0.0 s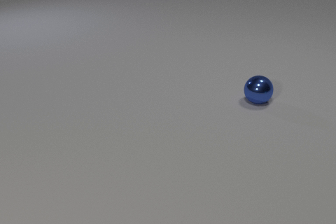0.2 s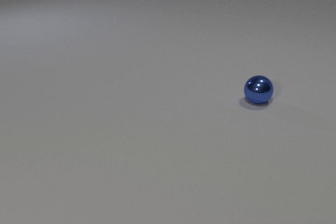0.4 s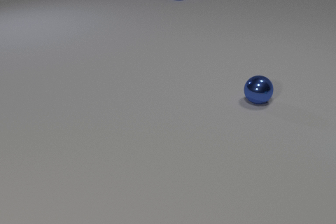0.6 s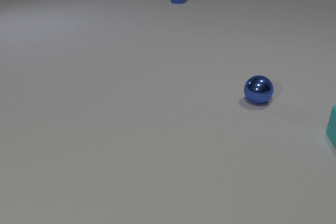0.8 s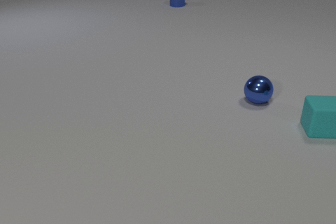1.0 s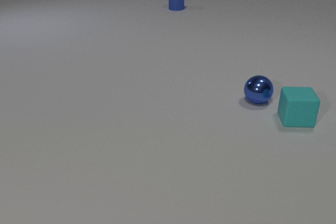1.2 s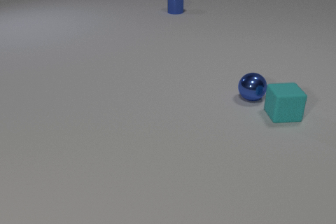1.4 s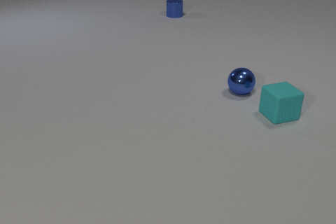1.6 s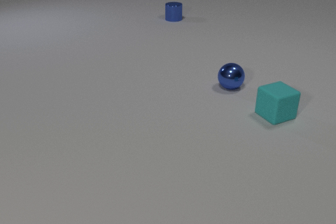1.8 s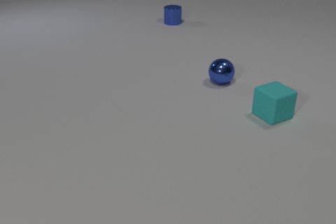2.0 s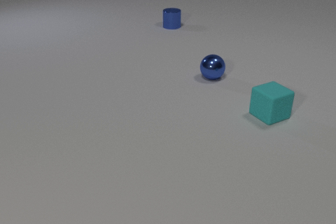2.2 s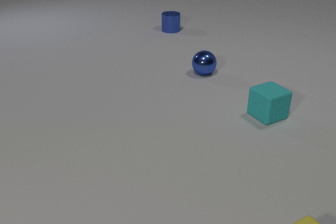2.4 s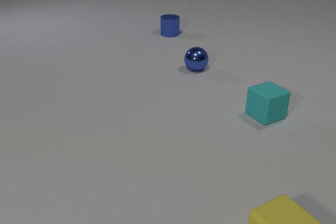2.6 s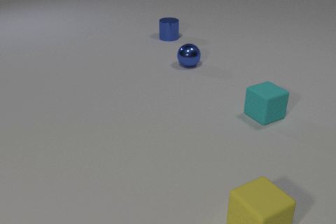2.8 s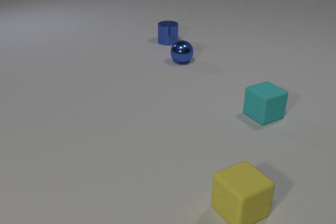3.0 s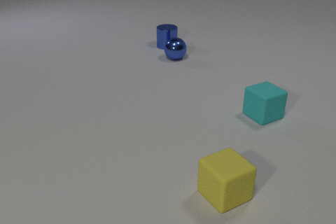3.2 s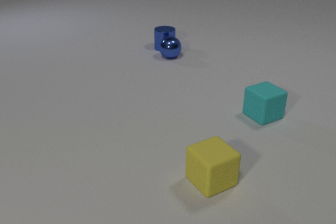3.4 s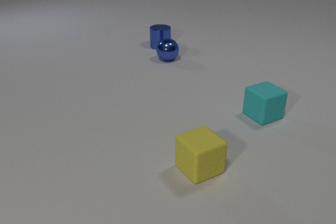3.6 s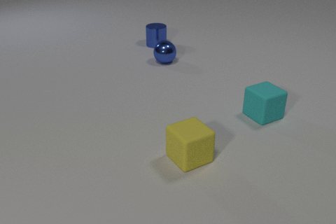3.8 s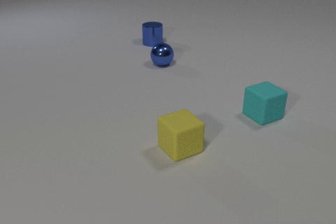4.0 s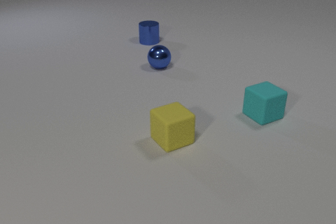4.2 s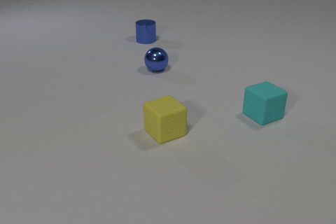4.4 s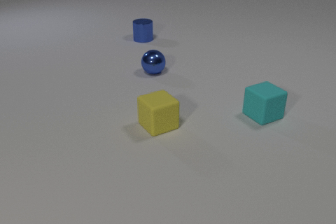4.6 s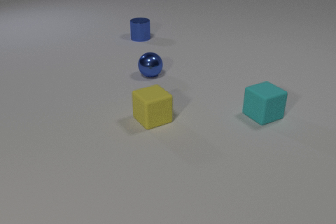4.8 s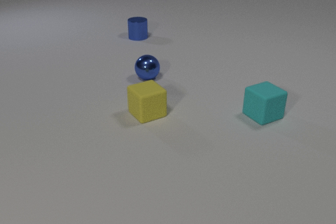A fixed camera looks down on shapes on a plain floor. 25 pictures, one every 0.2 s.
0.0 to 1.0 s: The cyan rubber cube comes in at the right edge, slides to the left and away from the camera. The blue metal cylinder comes in at the top edge, slides toward the camera.
1.0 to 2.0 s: The cyan rubber cube slides to the left, spins counterclockwise seen from above by about 30 degrees, its near face sliding to the right. The blue metal sphere rolls away from the camera and to the left. The blue metal cylinder slides toward the camera. The cyan rubber cube and the blue metal sphere collide.
2.0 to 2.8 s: The cyan rubber cube moves, and ends about where it began. The blue metal sphere rolls away from the camera and to the left. The blue metal cylinder slides toward the camera. The yellow rubber cube comes in at the bottom edge, slides to the left and away from the camera.
2.8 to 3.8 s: The blue metal sphere rolls to the left. The blue metal cylinder slides to the left. The yellow rubber cube slides away from the camera and to the left. The blue metal sphere and the blue metal cylinder collide.
3.8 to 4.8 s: The blue metal sphere rolls toward the camera and to the left. The blue metal cylinder slides away from the camera and to the left. The yellow rubber cube slides away from the camera and to the left.
What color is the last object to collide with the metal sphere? blue.
How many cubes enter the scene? 2.
How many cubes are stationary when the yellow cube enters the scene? 0.
